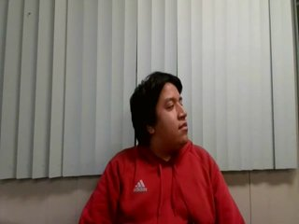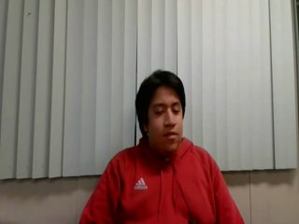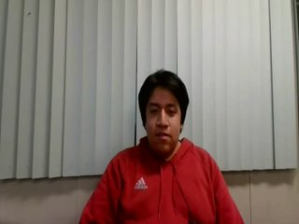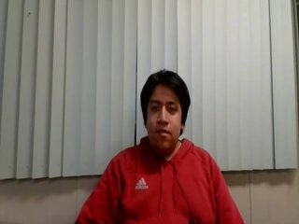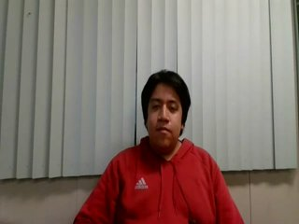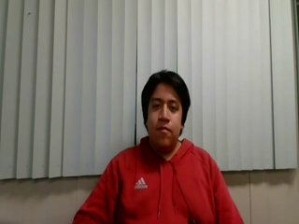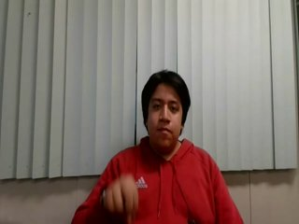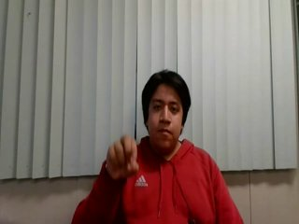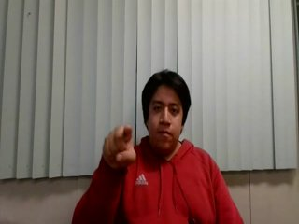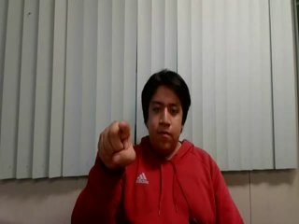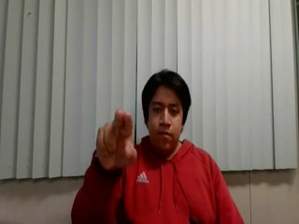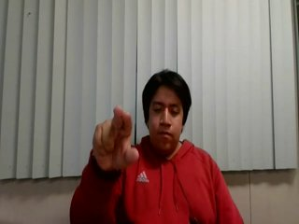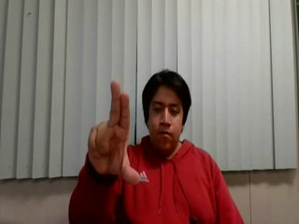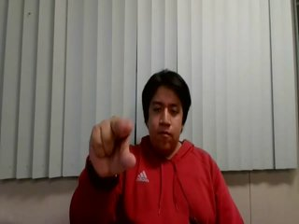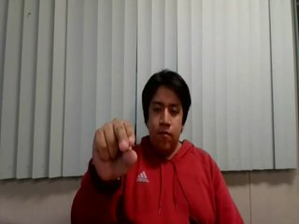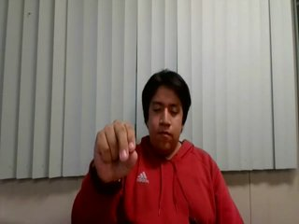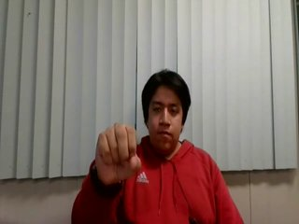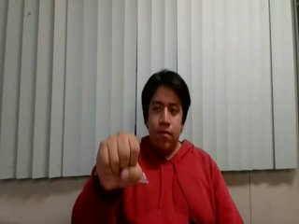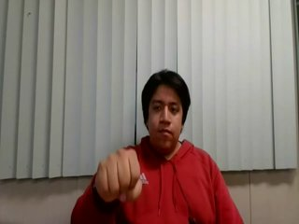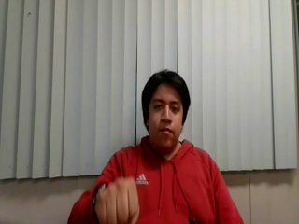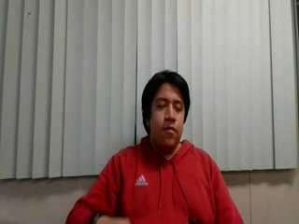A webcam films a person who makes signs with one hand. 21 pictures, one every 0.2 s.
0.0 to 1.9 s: Non-gesture.
2.0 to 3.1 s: Zoom out.
3.2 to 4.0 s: Non-gesture.
